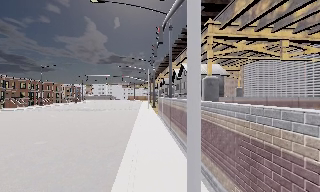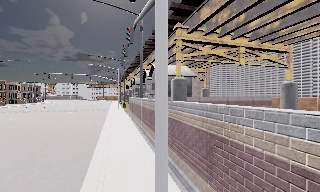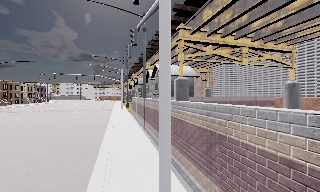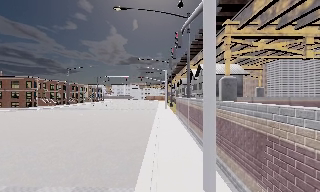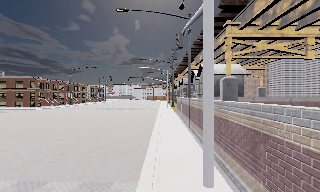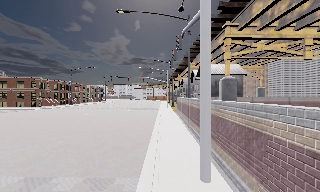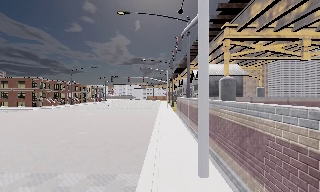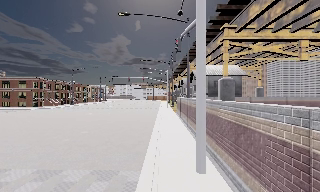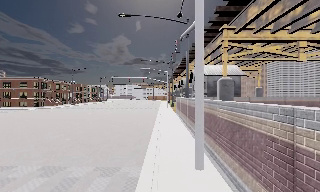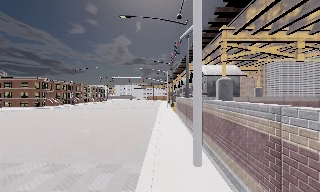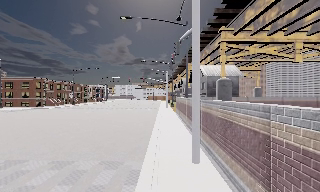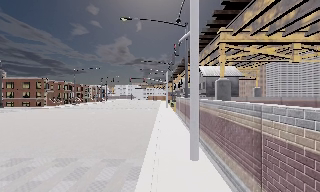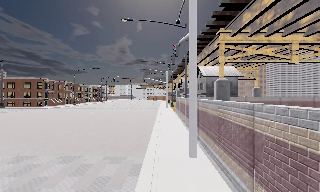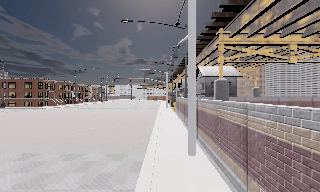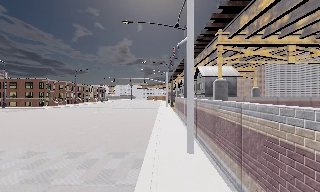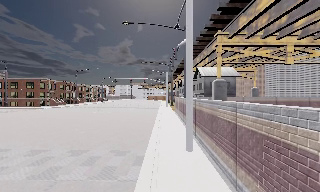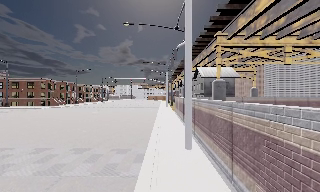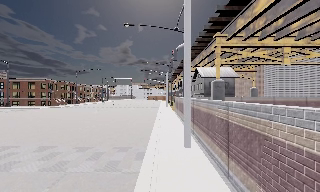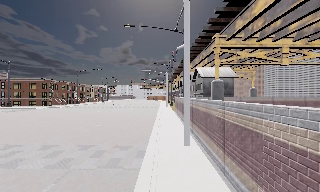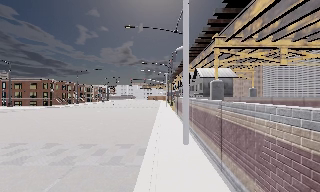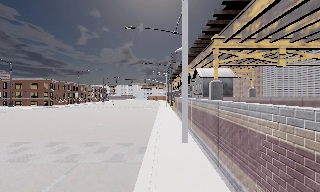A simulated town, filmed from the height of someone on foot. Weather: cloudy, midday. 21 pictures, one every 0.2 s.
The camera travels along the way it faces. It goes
backward.
0.0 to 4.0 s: The camera travels backward, about 5 m, so what stands in front gets smaller.
The film runs backward here.
